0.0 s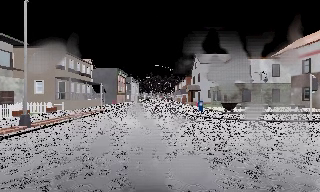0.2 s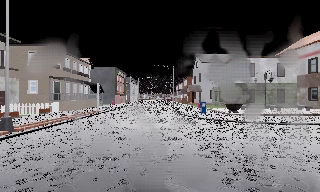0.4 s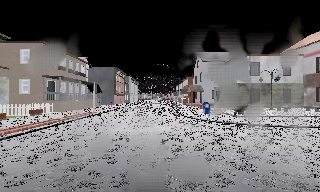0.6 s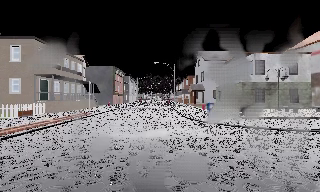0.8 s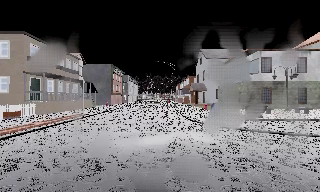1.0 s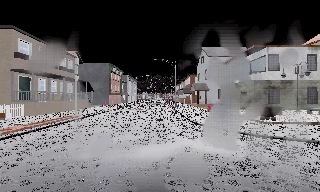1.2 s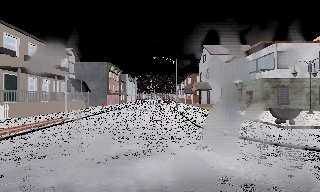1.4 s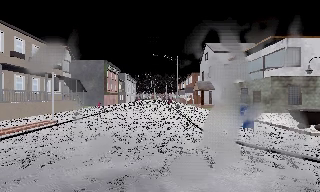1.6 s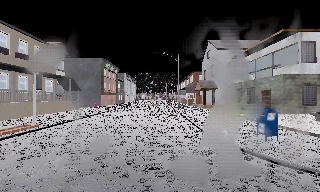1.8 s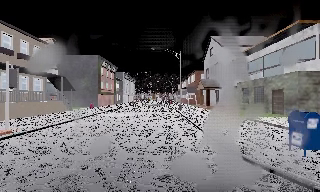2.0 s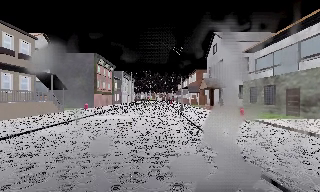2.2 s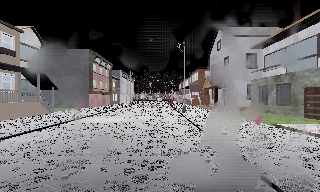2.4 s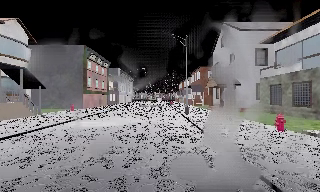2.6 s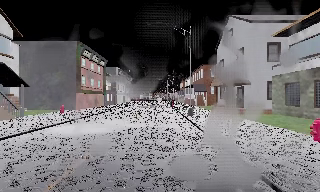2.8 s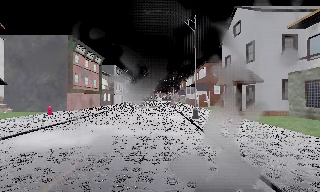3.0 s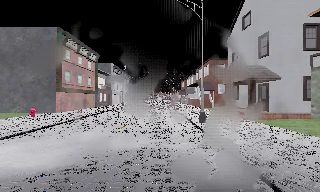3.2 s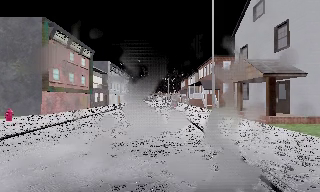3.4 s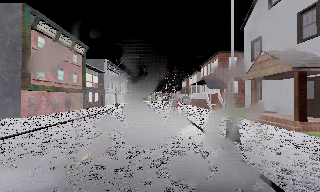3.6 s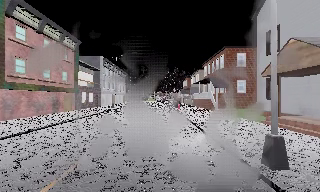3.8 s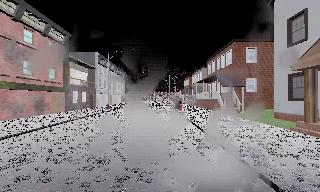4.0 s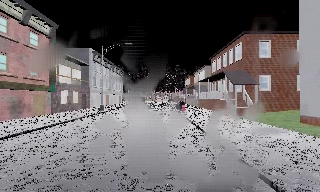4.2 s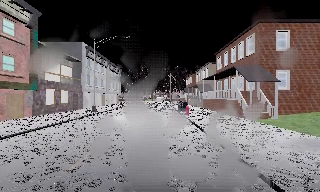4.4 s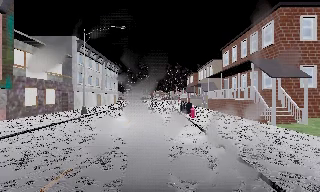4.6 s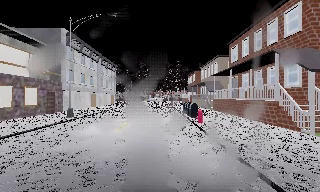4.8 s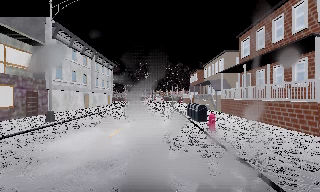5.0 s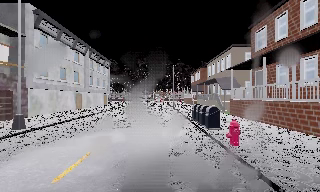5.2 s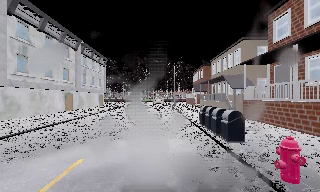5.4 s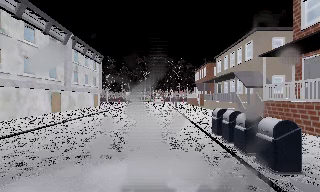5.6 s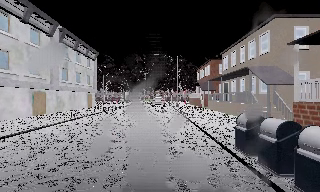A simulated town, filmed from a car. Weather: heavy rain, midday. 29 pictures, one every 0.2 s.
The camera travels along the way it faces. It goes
forward.
0.0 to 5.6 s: The camera travels forward, about 50 m, so what stands in front looms larger. It gains speed.
The film runs forward here.
